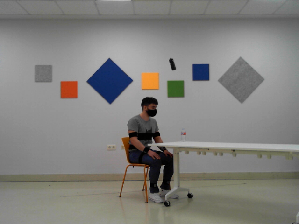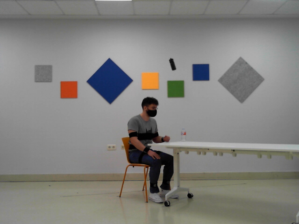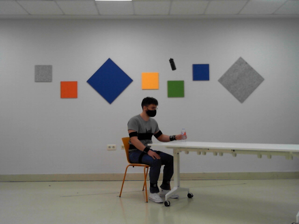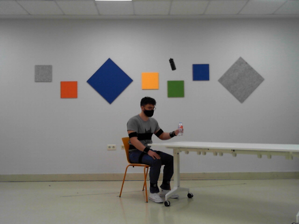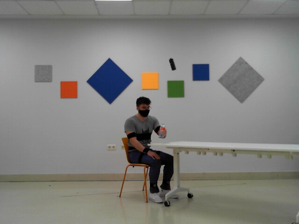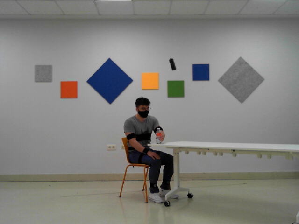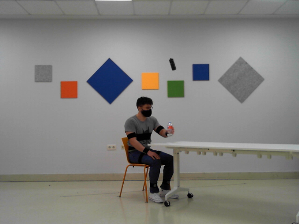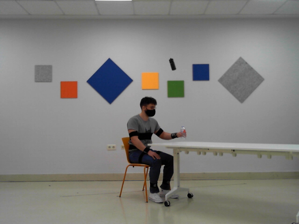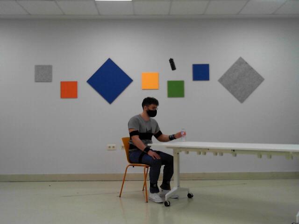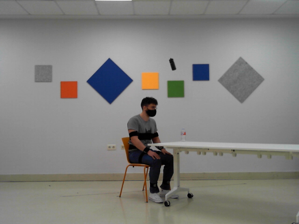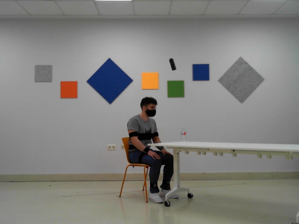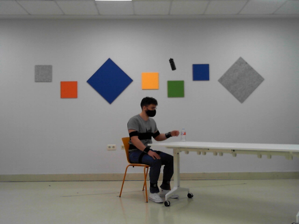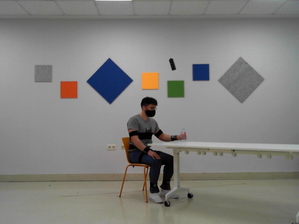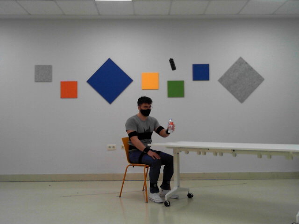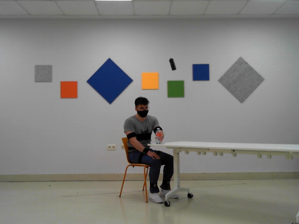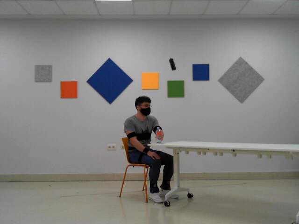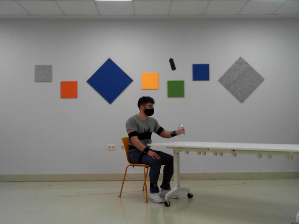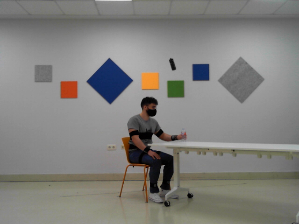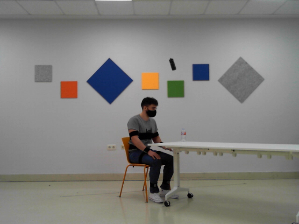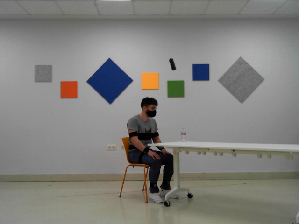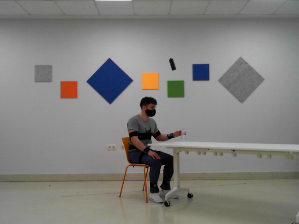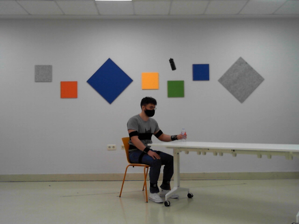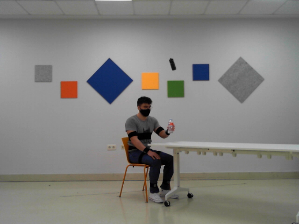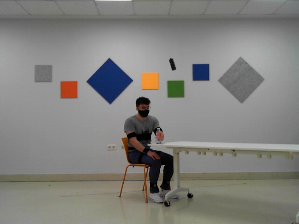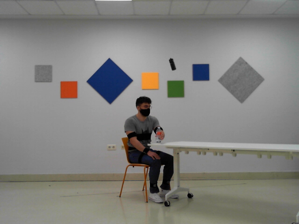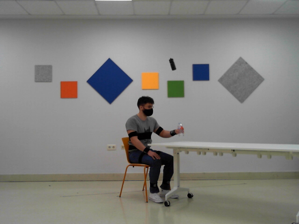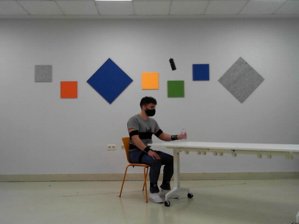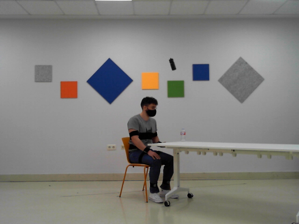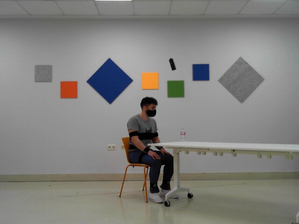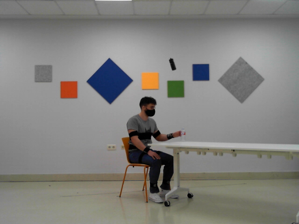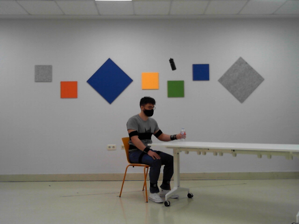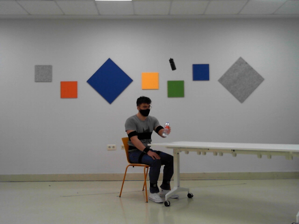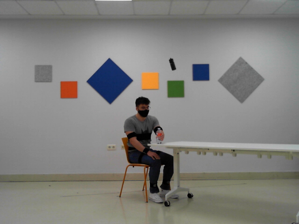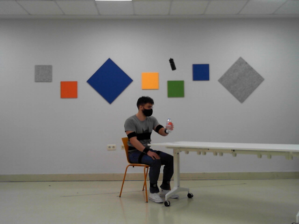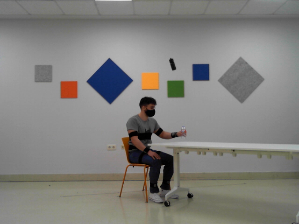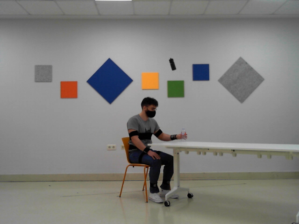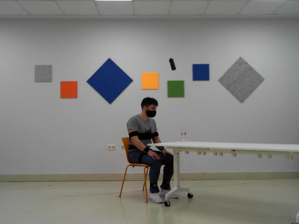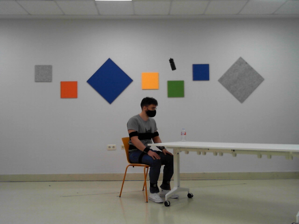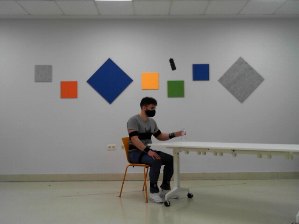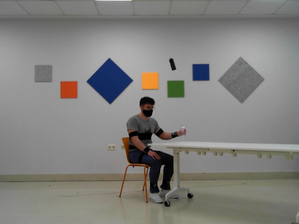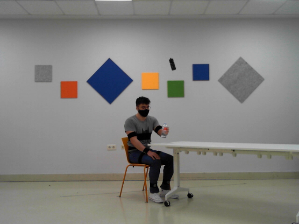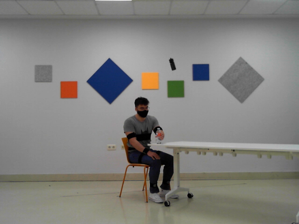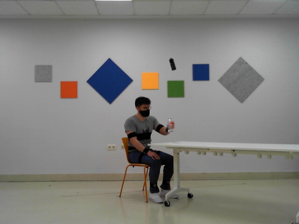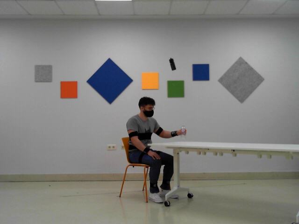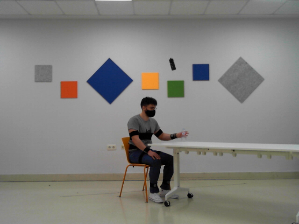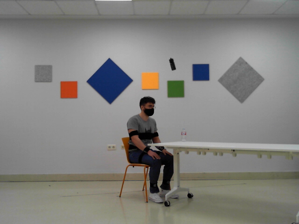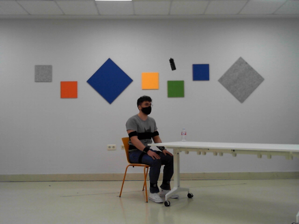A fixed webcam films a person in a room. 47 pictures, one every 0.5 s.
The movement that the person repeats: Move a bottle from side to side, left hand.
